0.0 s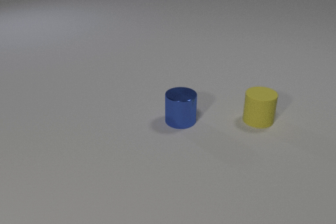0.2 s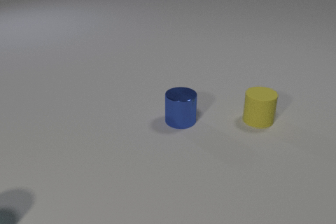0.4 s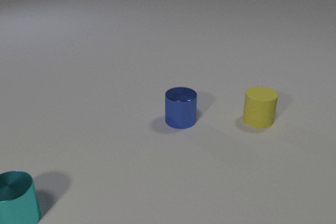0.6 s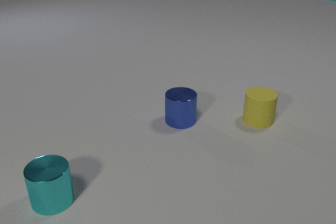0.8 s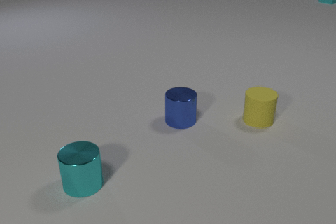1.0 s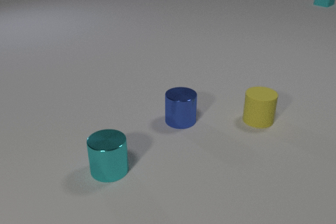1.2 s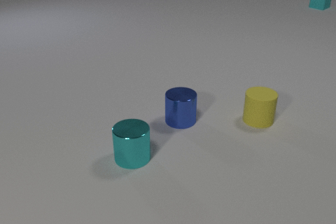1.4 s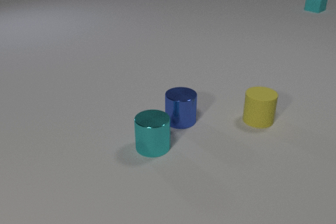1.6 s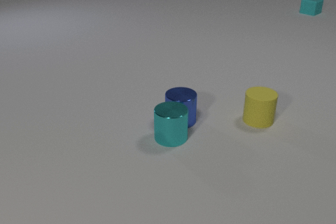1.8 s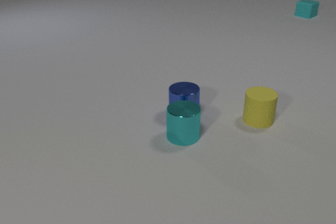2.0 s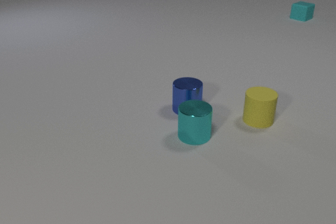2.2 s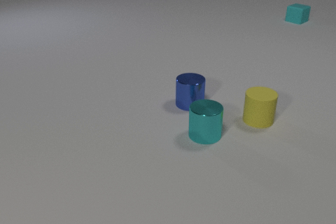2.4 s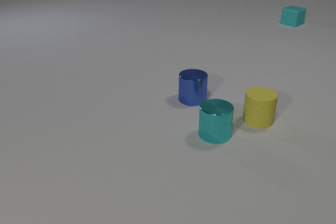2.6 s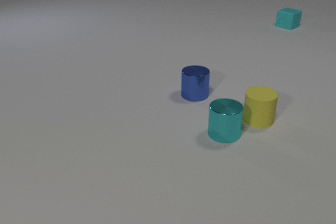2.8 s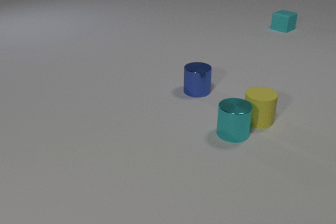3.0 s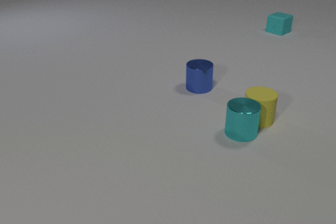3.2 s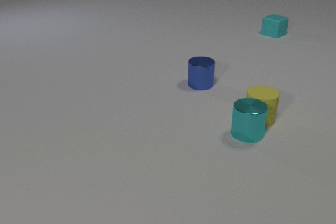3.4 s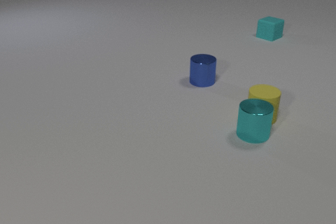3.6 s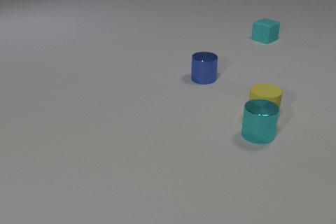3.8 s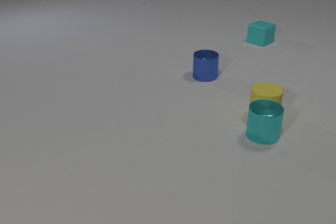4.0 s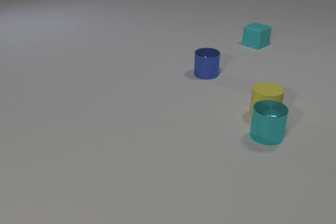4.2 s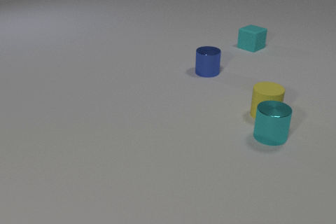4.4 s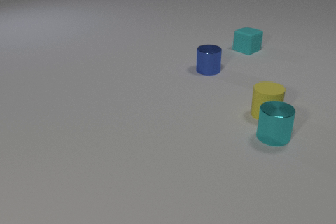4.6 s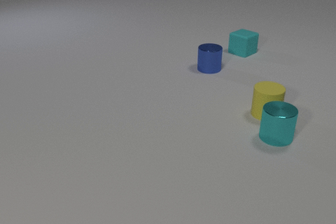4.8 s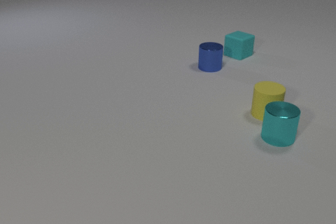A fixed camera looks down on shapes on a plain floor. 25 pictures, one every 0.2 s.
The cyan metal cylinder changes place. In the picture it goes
to the right.
The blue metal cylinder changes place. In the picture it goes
away from the camera.
0.0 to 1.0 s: The cyan metal cylinder comes in at the left edge, slides to the right and away from the camera. The cyan rubber cube comes in at the top edge, slides toward the camera.
1.0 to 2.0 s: The cyan metal cylinder slides to the right and away from the camera. The blue metal cylinder slides away from the camera. The cyan rubber cube slides toward the camera. The cyan metal cylinder and the blue metal cylinder collide.
2.0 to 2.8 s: The cyan metal cylinder slides to the right. The blue metal cylinder slides away from the camera. The cyan rubber cube slides toward the camera and to the left.
2.8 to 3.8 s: The cyan metal cylinder slides to the right. The blue metal cylinder slides away from the camera. The yellow rubber cylinder slides away from the camera. The cyan rubber cube slides toward the camera and to the left. The cyan metal cylinder and the yellow rubber cylinder collide.
3.8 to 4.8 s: The cyan metal cylinder slides to the right. The blue metal cylinder slides away from the camera. The cyan rubber cube slides toward the camera and to the left.
What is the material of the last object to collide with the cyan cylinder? rubber.
What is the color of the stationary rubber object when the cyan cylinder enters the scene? yellow.
How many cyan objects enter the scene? 2.
